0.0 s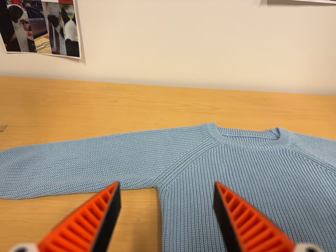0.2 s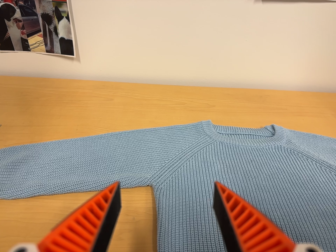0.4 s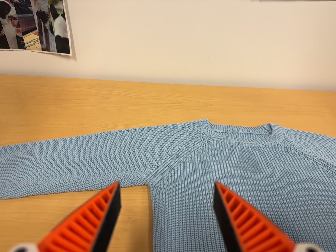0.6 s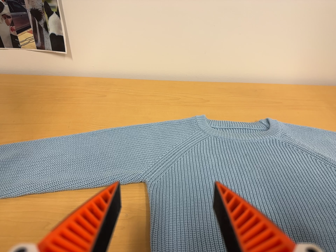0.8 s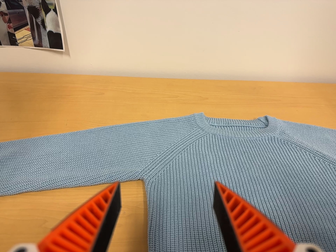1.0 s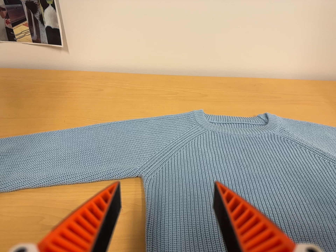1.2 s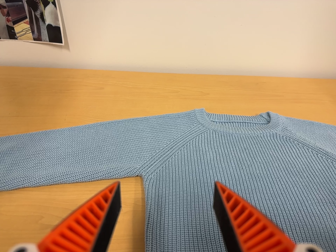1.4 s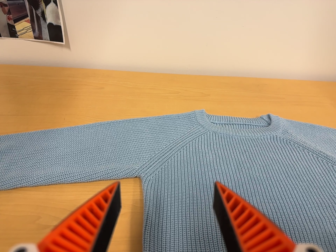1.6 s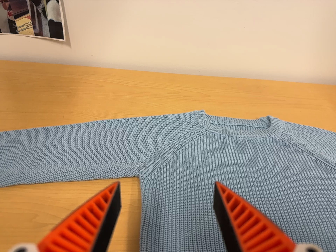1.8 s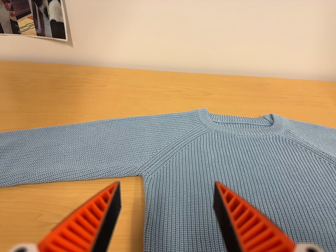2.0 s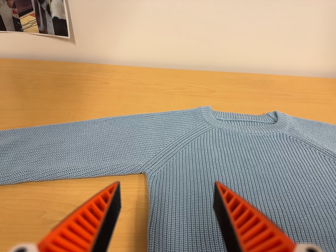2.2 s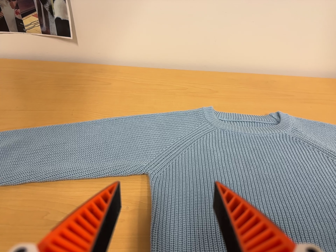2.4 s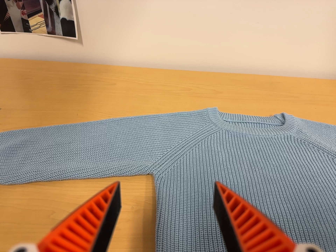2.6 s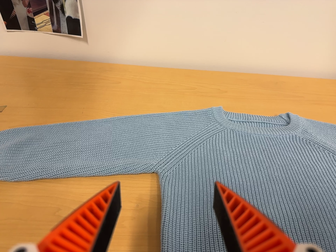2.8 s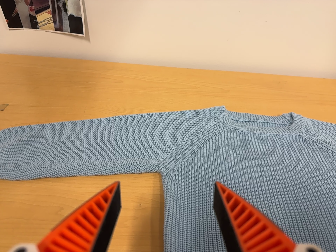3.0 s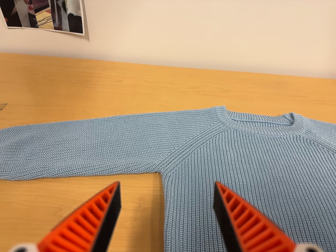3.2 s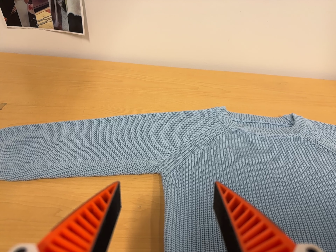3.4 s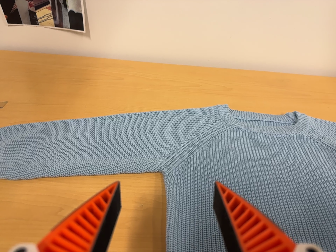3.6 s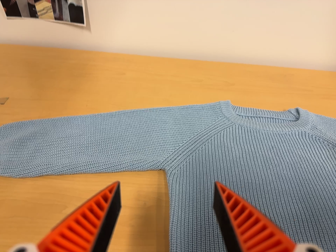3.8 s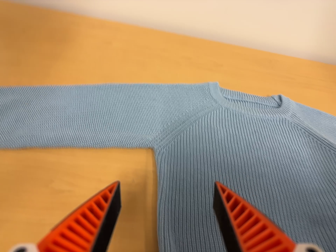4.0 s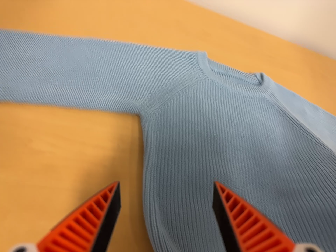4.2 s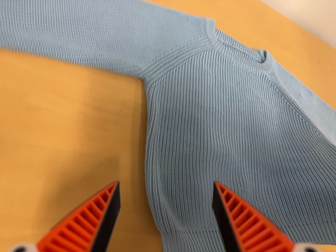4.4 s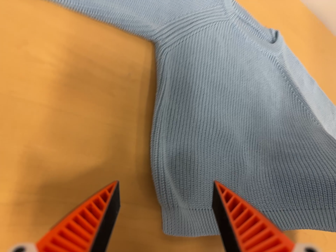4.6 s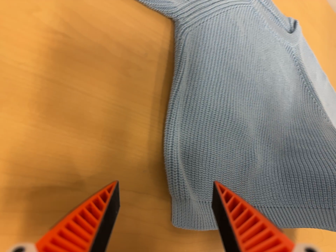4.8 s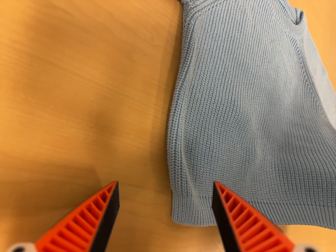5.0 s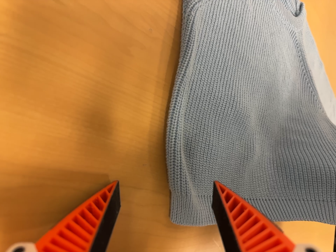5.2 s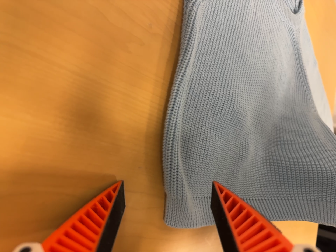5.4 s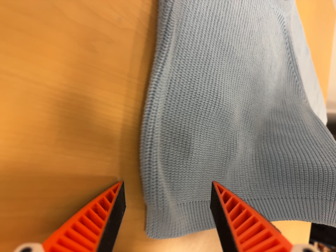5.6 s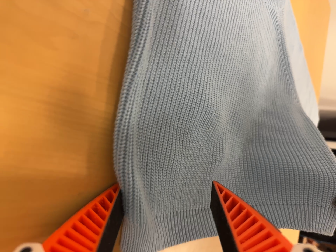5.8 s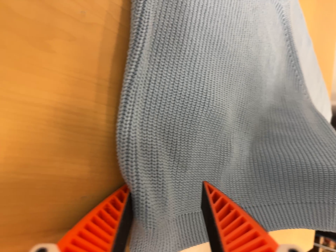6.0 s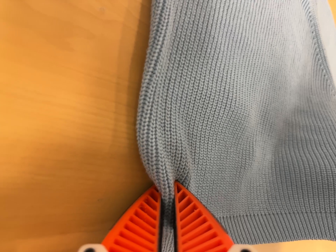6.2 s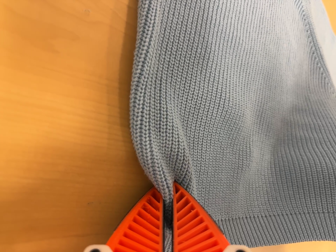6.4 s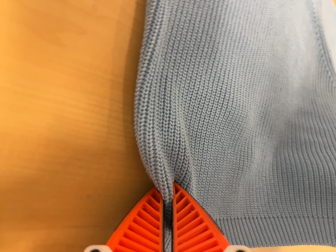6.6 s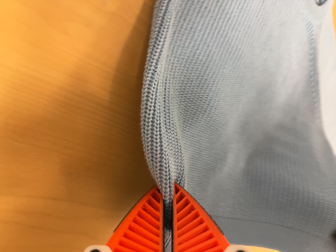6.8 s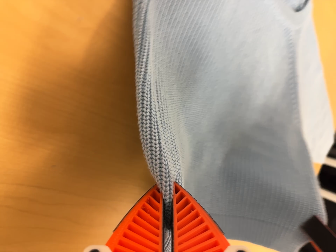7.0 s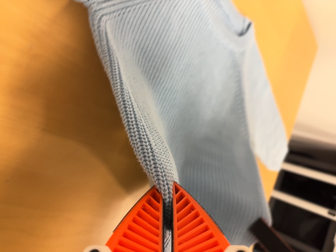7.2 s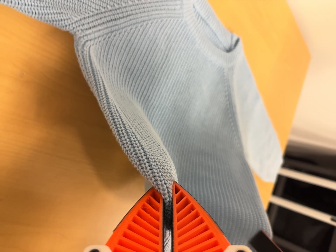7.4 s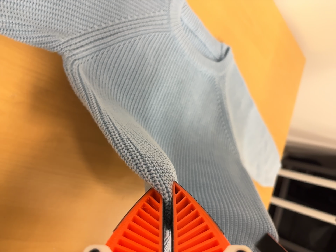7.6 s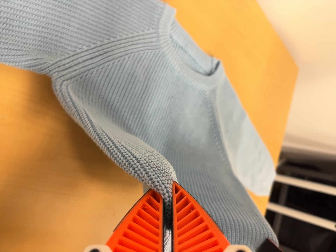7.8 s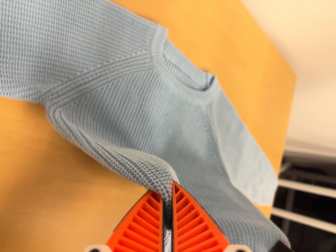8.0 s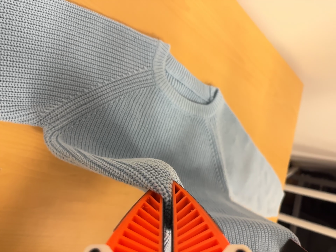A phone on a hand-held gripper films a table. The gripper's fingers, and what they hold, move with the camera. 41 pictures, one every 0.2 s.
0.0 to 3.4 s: The camera shifts only a little, or ends up much as it began.
3.4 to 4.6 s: The camera pans to its right by about 25 degrees. It travels to its left, about 18 cm. Its aim tips toward the bottom of its view by about 35 degrees, and the scene shifts upward. It rolls about its line of sight by about 25 degrees, and the scene rotates clockwise.
4.6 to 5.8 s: The camera travels forward and toward the top of its view, about 10 cm, so what stands in front looms larger. Its aim tips toward the bottom of its view by about 10 degrees.
5.8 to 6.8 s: The camera travels to its right, about 6 cm. It rolls about its line of sight by about 10 degrees, and the scene rotates clockwise.
6.8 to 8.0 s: The camera travels to its right, toward the top of its view and backward, about 14 cm, so close, fixed things drift to the left. Its aim tips toward the top of its view by about 10 degrees, and the scene shifts downward.
The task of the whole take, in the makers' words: fold up.
The film runs forward here.
